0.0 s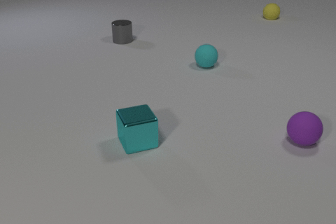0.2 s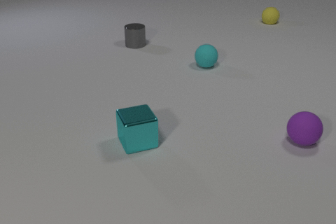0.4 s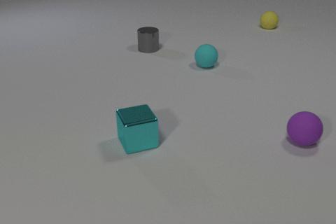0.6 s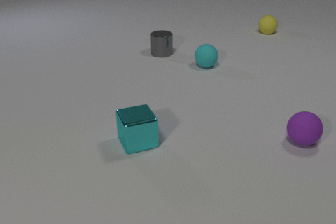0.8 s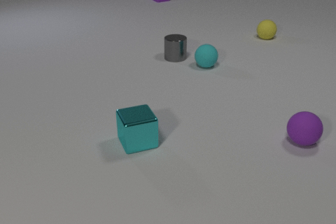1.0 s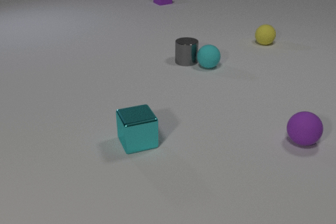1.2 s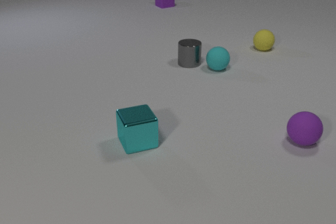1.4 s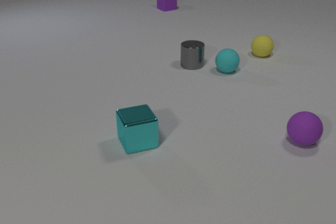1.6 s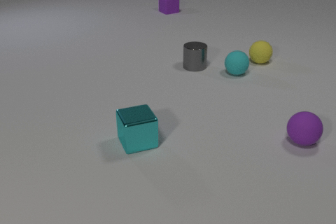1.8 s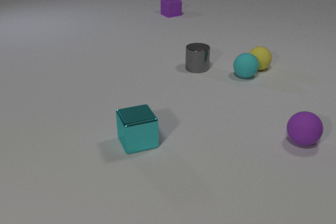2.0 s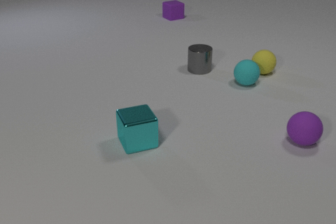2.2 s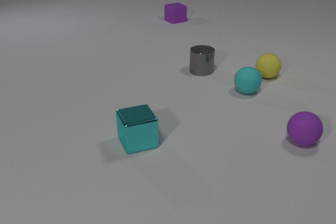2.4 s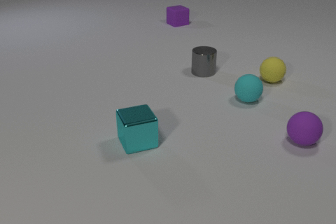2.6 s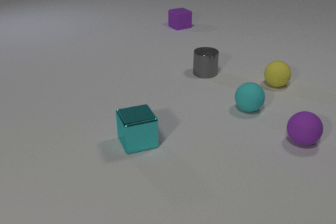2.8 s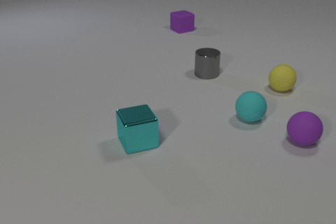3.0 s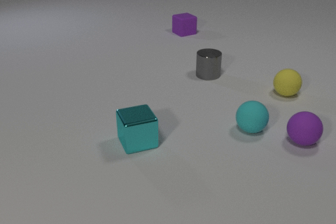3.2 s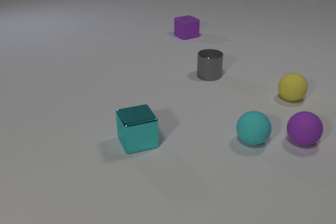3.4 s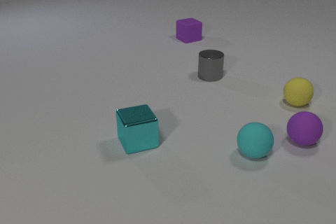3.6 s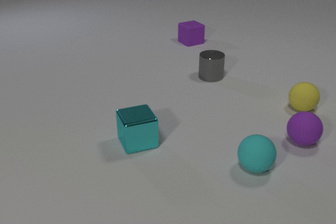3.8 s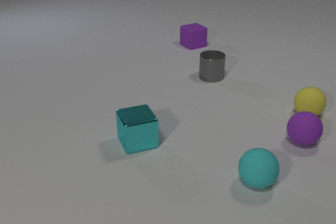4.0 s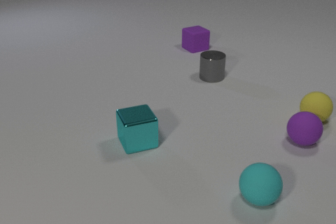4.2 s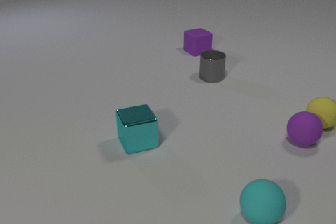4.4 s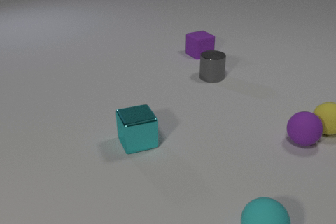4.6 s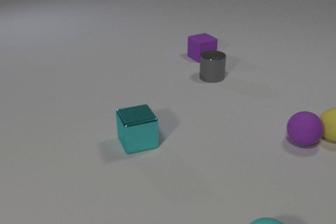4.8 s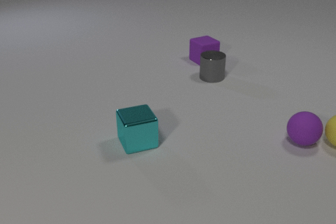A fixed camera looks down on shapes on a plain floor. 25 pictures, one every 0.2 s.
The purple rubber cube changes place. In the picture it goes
toward the camera.
The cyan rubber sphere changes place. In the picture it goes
toward the camera.
0.0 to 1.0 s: The gray metal cylinder slides to the right and toward the camera. The yellow rubber sphere rolls toward the camera. The purple rubber cube comes in at the top edge, slides toward the camera. The gray metal cylinder and the cyan rubber sphere collide.
1.0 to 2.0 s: The gray metal cylinder slides toward the camera and to the right. The cyan rubber sphere rolls to the right and toward the camera. The yellow rubber sphere rolls toward the camera. The purple rubber cube slides toward the camera. The cyan rubber sphere and the yellow rubber sphere collide.
2.0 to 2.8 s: The gray metal cylinder slides toward the camera and to the right. The cyan rubber sphere rolls toward the camera. The yellow rubber sphere rolls toward the camera and to the right. The purple rubber cube slides toward the camera.
2.8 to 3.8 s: The gray metal cylinder slides toward the camera. The cyan rubber sphere rolls toward the camera. The yellow rubber sphere rolls toward the camera and to the right. The purple rubber cube slides toward the camera.
3.8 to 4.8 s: The cyan rubber sphere rolls toward the camera, leaves at the bottom edge. The yellow rubber sphere rolls toward the camera and to the right. The purple rubber cube slides toward the camera.
What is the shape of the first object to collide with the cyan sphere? cylinder.
Are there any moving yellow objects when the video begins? yes.
How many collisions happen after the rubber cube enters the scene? 2.
